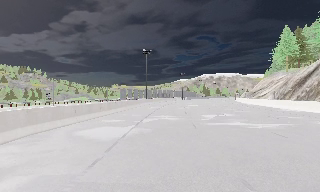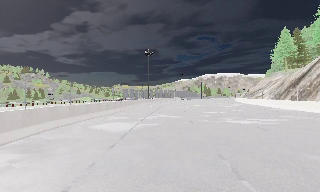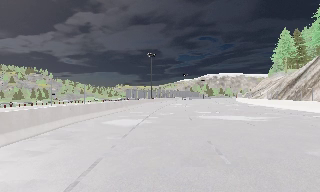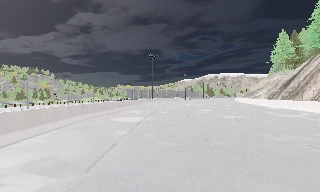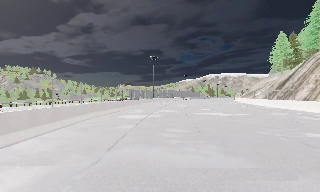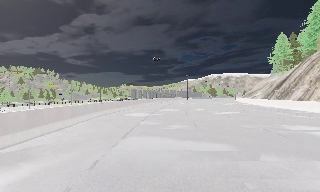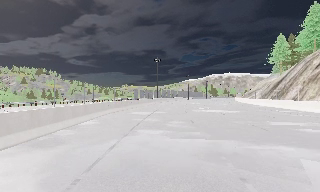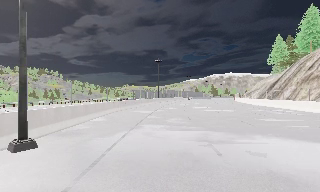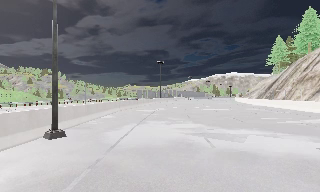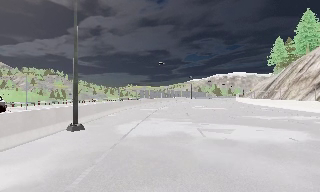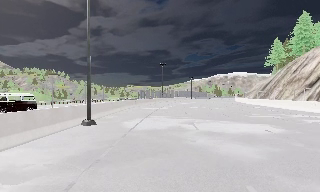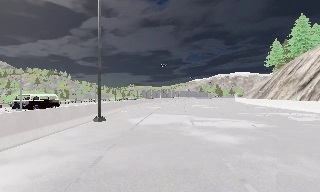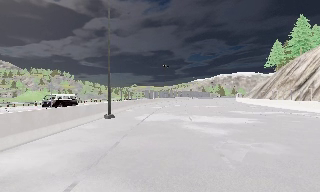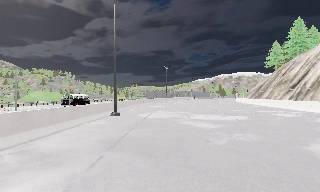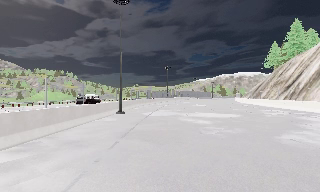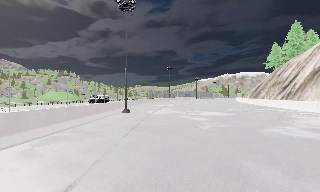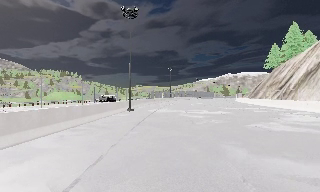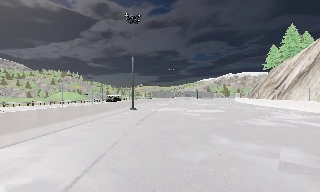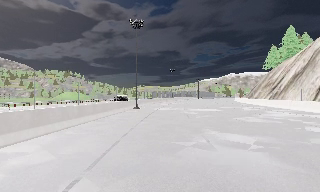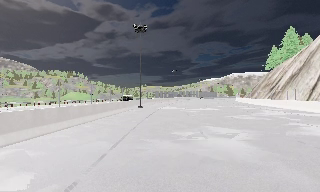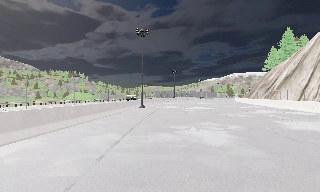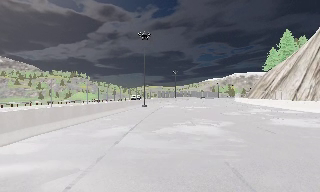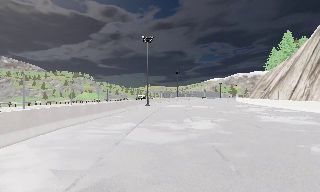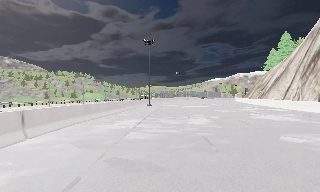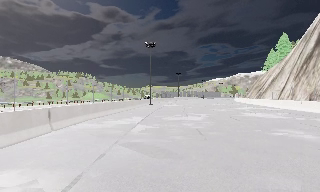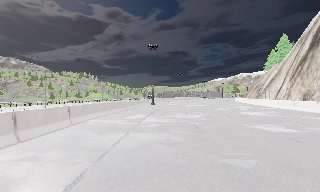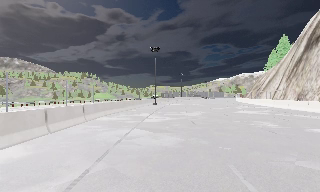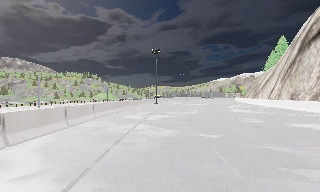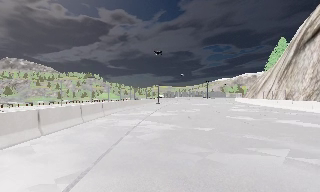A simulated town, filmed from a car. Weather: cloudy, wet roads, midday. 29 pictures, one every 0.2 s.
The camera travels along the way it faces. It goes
backward.
0.0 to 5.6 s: The camera pans to its left, which is counterclockwise from overhead, by about 15 degrees. It travels backward, about 40 m, so what stands in front gets smaller.
The film runs backward here.
